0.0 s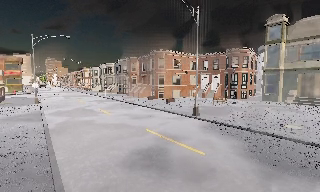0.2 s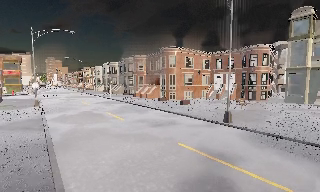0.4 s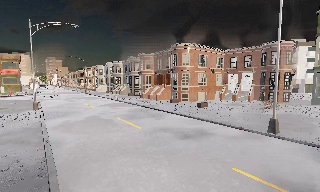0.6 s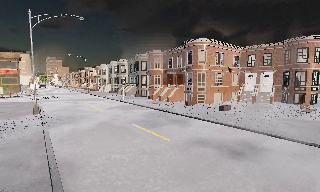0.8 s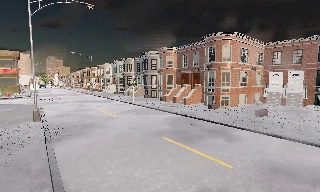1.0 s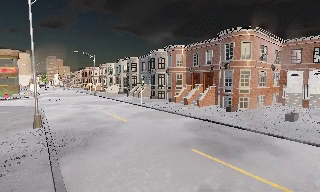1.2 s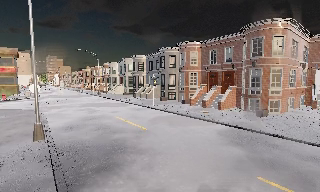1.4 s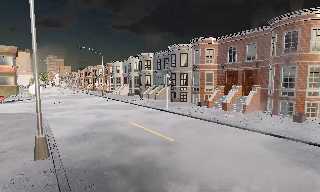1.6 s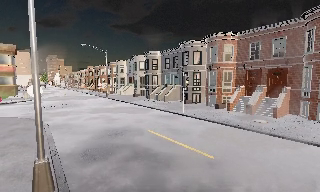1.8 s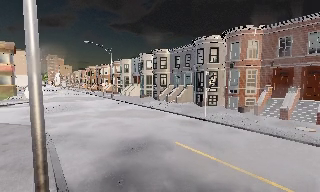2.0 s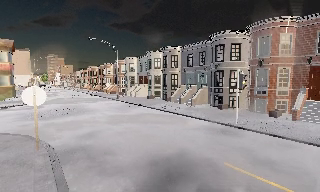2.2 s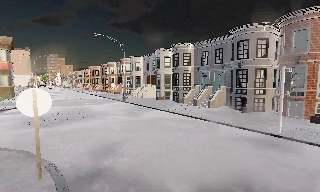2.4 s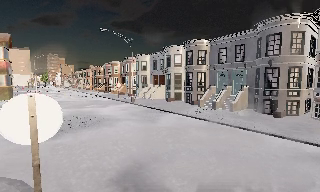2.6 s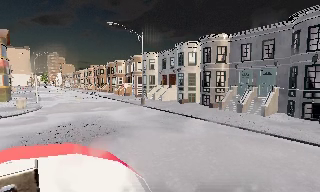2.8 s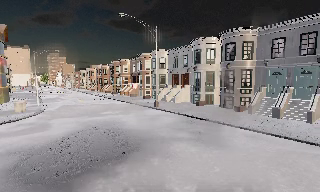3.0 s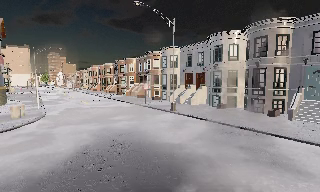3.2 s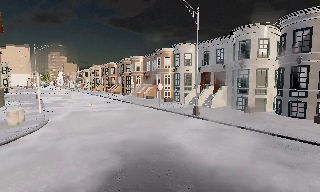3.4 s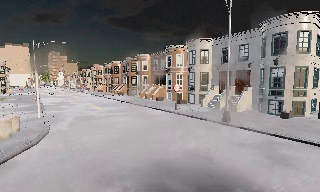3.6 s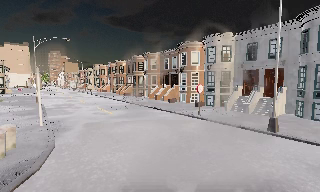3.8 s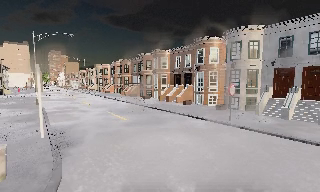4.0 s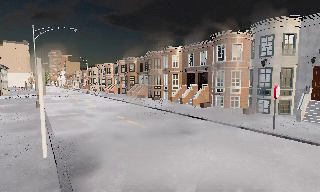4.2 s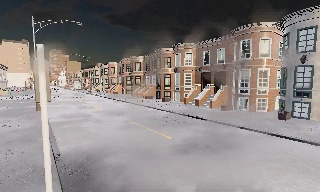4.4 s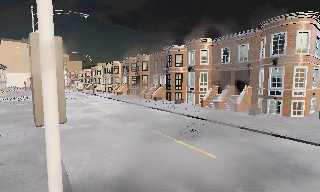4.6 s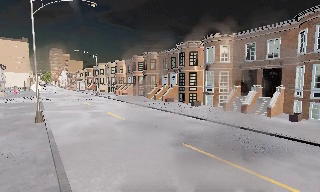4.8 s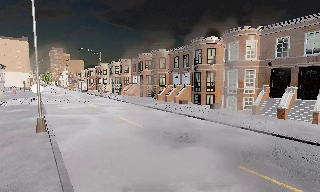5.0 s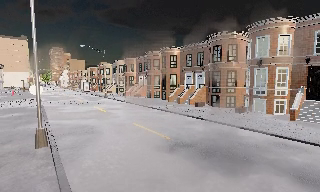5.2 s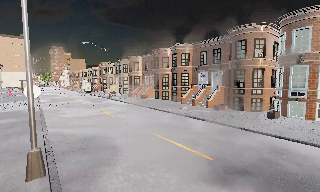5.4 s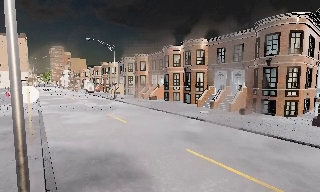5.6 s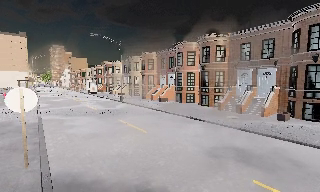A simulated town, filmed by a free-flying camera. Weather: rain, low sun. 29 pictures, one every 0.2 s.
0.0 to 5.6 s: The camera travels forward and to its left, about 65 m, so what stands in front looms larger.
The film runs backward here.
